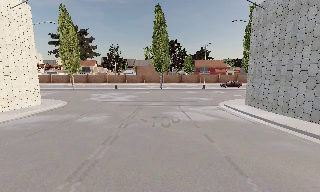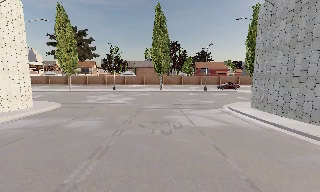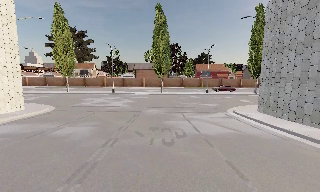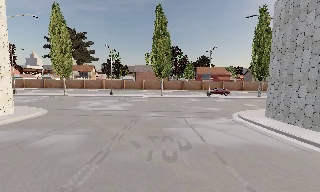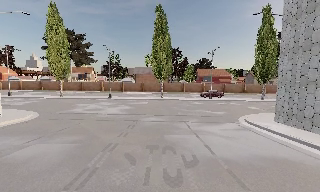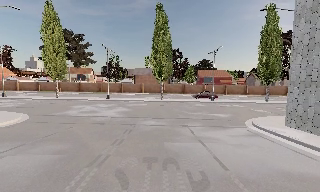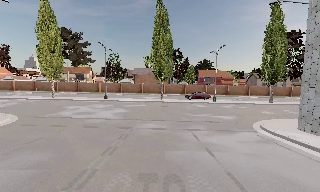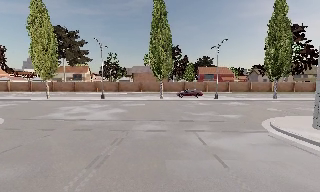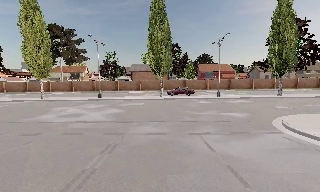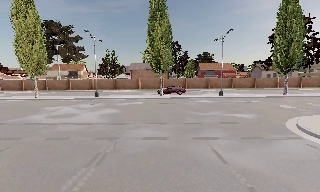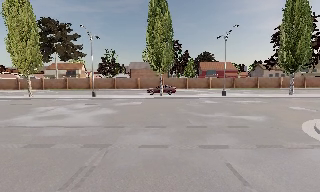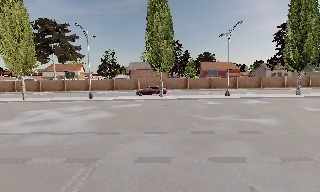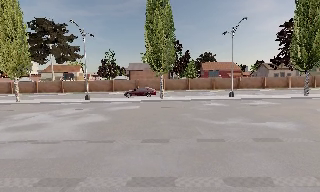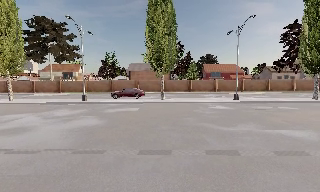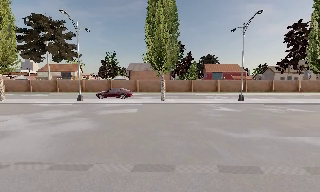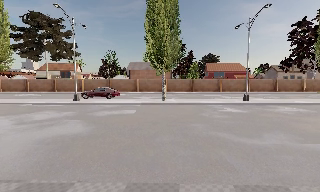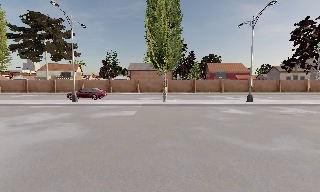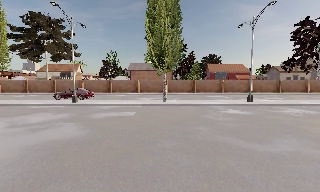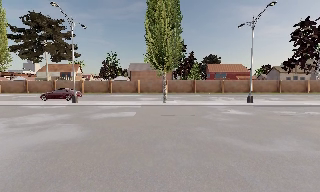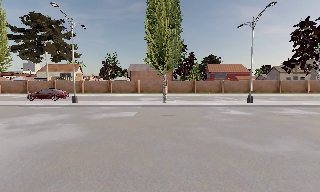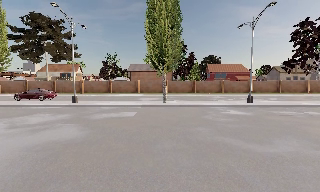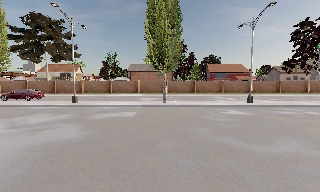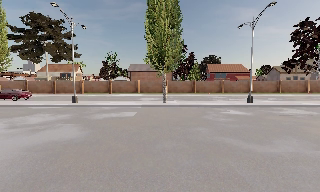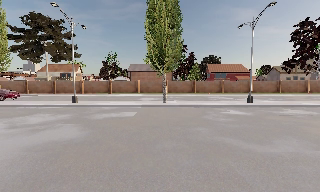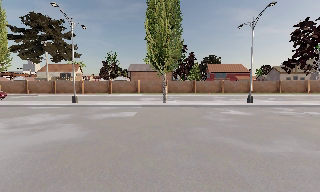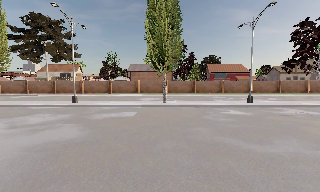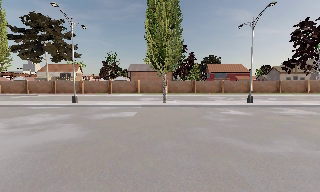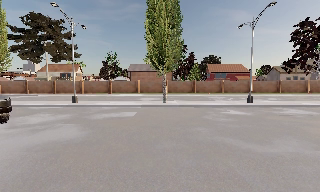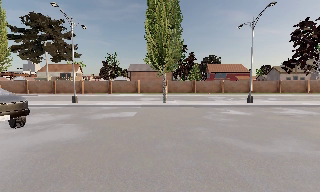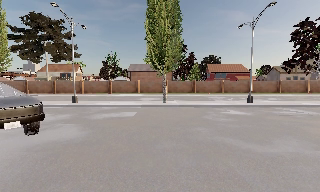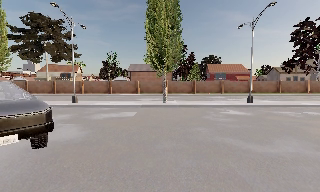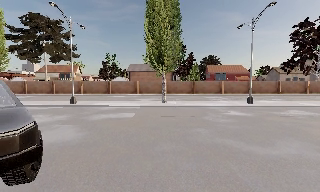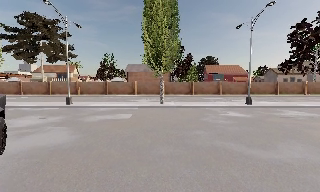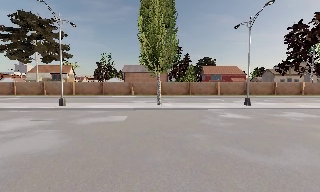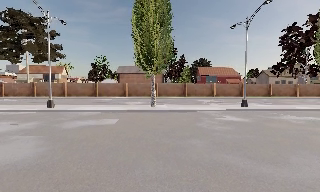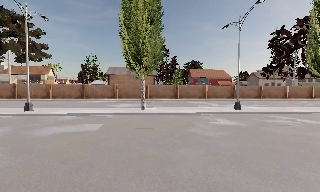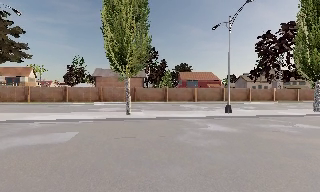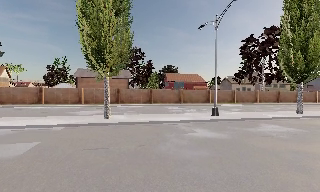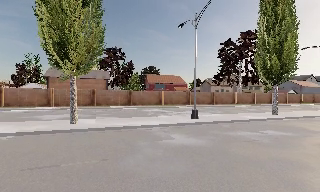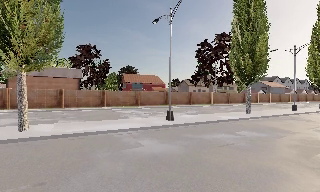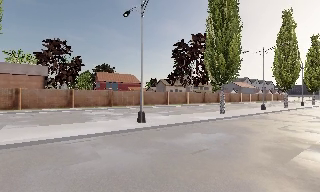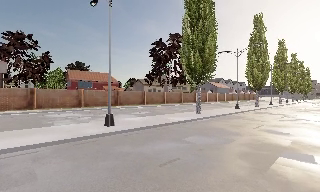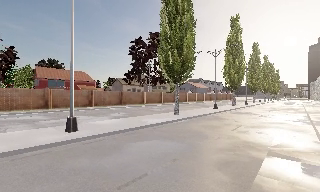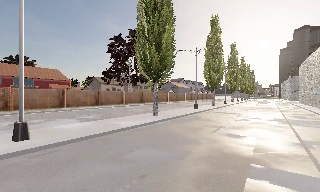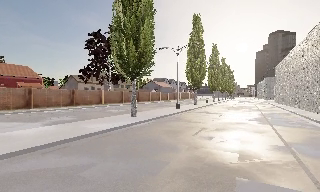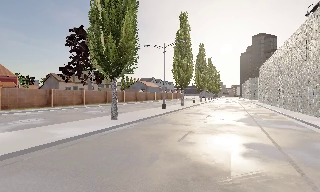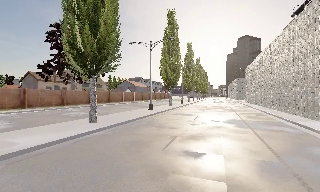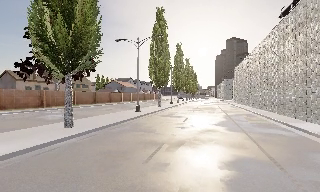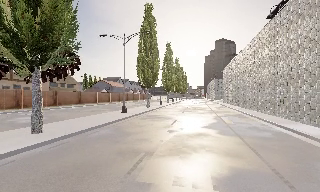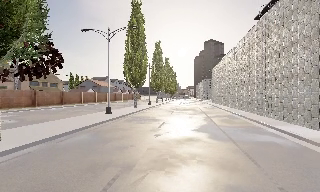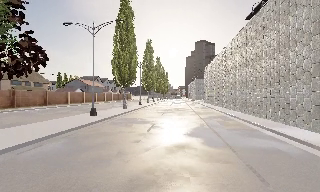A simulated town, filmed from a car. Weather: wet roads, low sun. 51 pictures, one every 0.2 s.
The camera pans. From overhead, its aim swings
clockwise.
The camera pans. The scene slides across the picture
to the left.
0.0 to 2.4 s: The camera travels forward, about 12 m, so what stands in front looms larger.
2.4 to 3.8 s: The camera travels forward, about 3.5 m, so what stands in front looms larger. It loses speed.
3.8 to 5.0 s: The camera keeps its place and its aim.
5.0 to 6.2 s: The camera shifts only a little, or ends up much as it began.
6.2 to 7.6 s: The camera swings to its right by about 20 degrees, and the scene slides to the left. It travels forward, about 5 m, so what stands in front looms larger. It gains speed.
7.6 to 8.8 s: The scene slides to the left, as the camera pans about 40 degrees to its right. It travels forward and to its right, about 6 m.
8.8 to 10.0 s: The camera swings to its right by about 20 degrees, and the scene slides to the left. It travels forward, about 6 m, so what stands in front looms larger.
The film runs forward here.
